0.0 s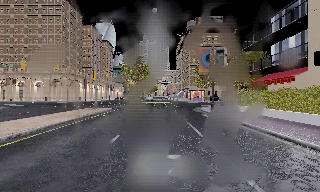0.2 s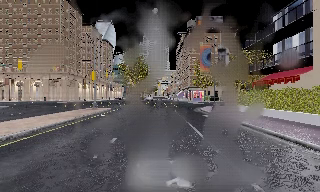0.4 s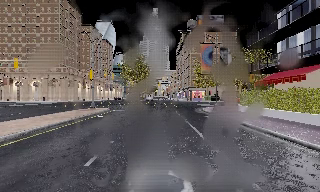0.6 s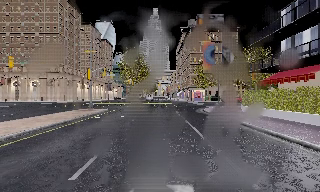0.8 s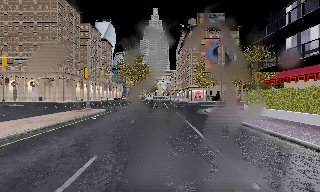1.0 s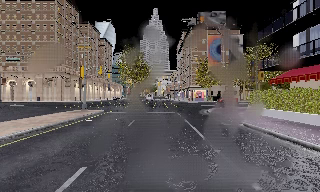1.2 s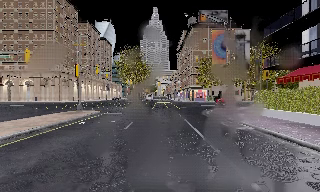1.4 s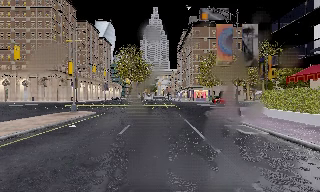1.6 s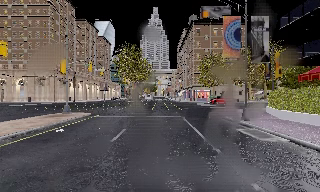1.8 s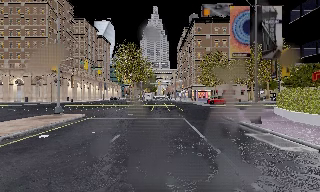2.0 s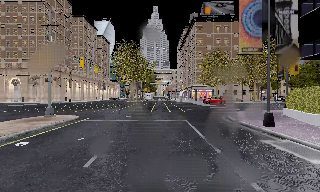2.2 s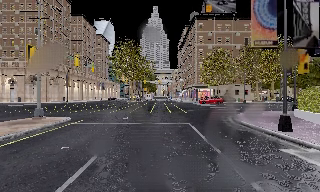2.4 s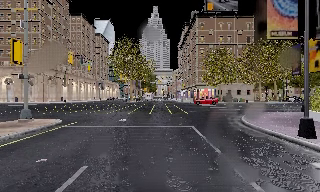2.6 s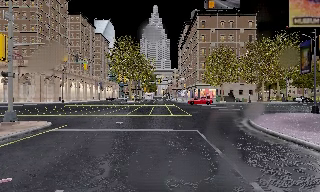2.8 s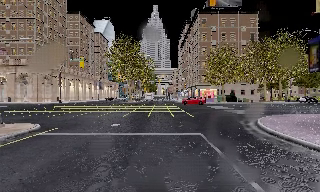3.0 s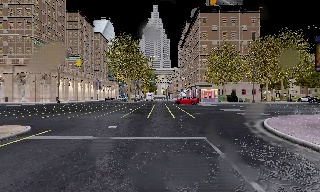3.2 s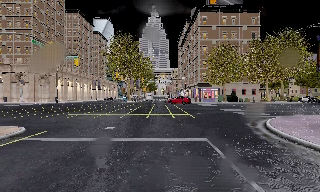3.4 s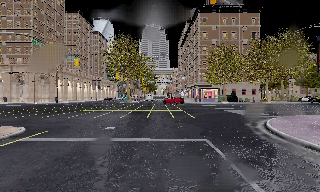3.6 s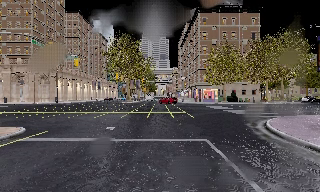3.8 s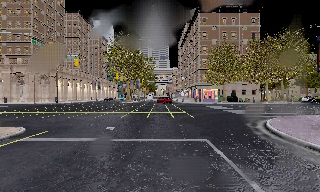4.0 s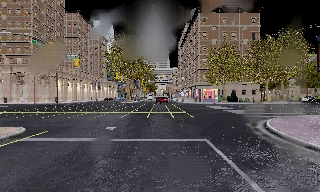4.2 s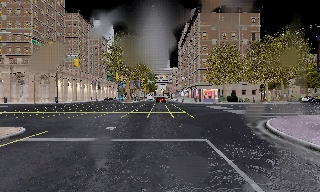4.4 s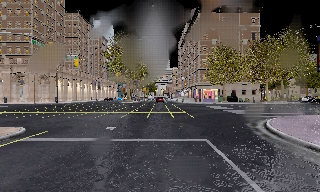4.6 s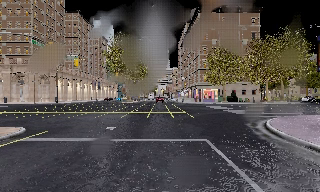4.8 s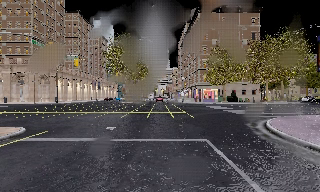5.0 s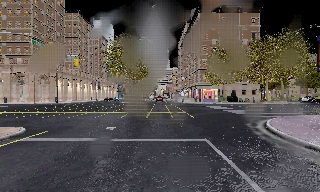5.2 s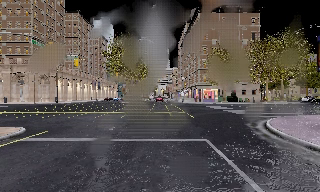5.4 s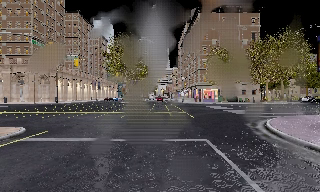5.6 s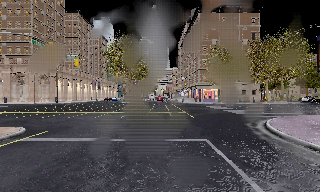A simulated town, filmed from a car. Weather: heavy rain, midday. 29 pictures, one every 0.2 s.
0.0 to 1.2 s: The camera travels forward, about 4 m, so what stands in front looms larger. It gains speed.
1.2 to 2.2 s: The camera travels forward, about 5 m, so what stands in front looms larger.
2.2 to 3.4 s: The camera travels forward, about 3.5 m, so what stands in front looms larger. It loses speed.
3.4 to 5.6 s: The camera keeps its place and its aim.
The film runs forward here.
